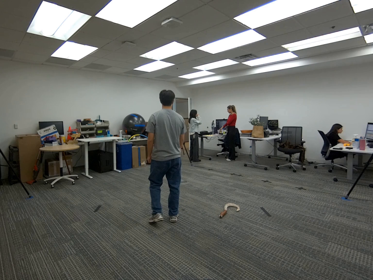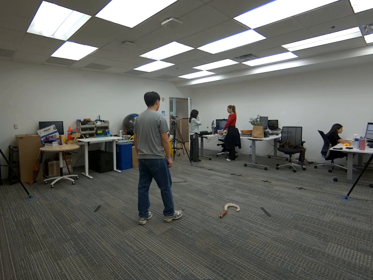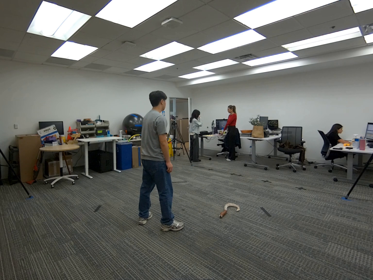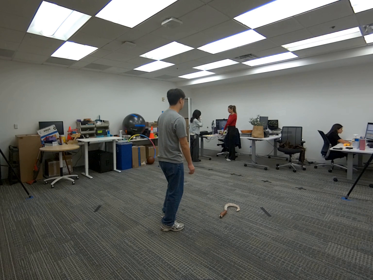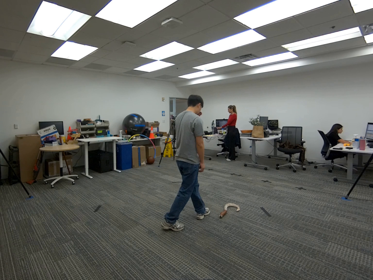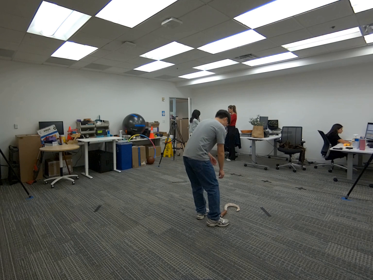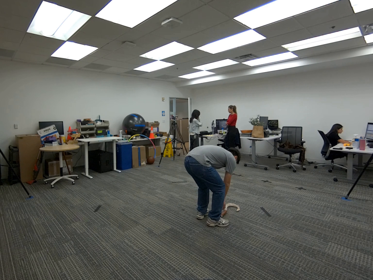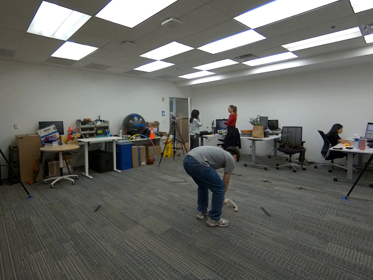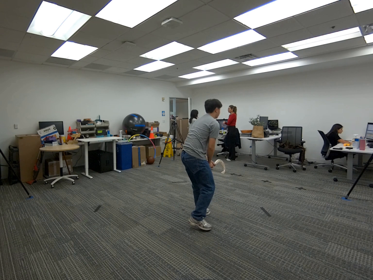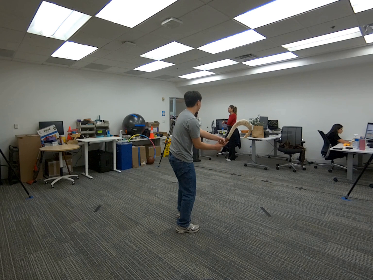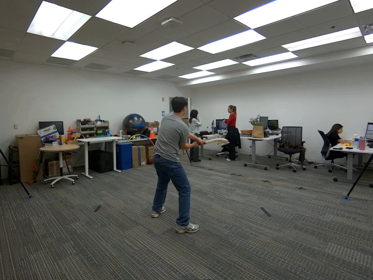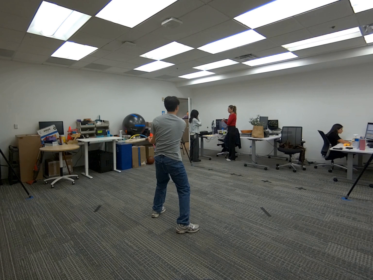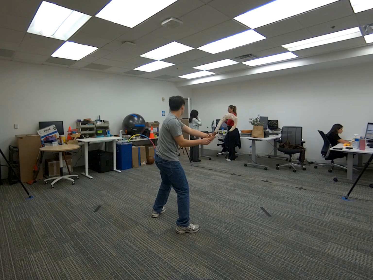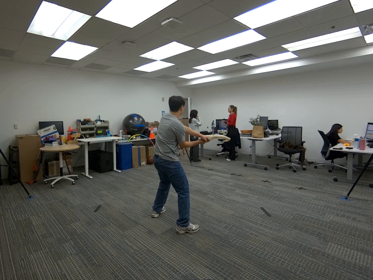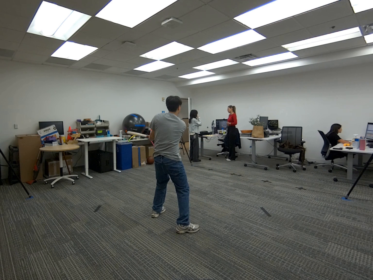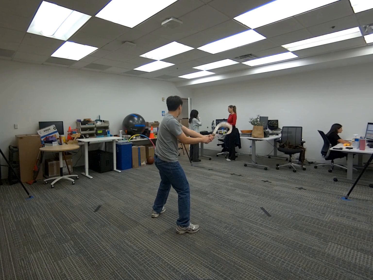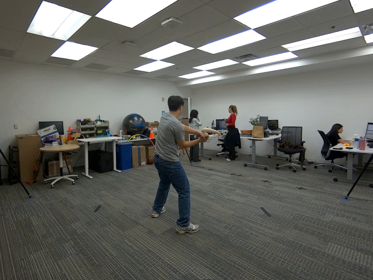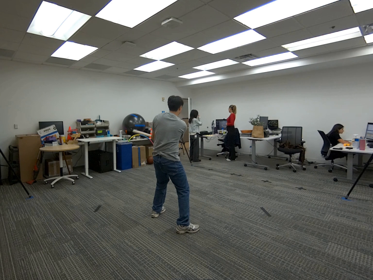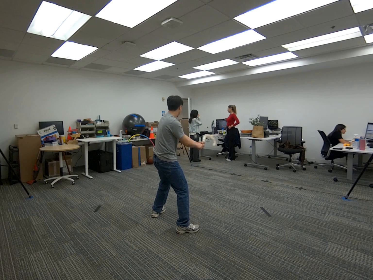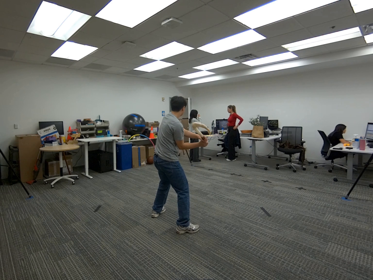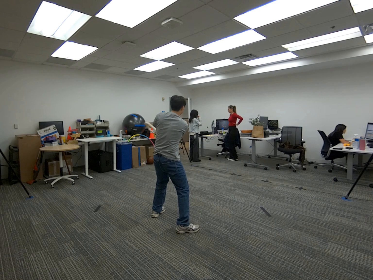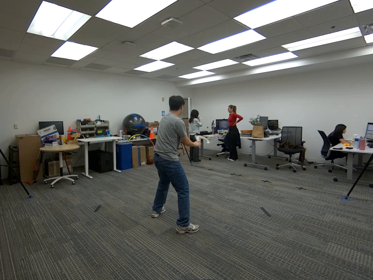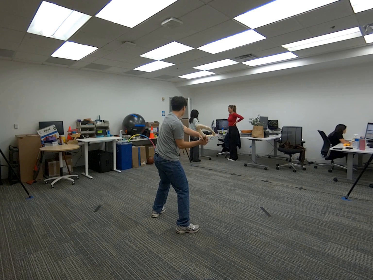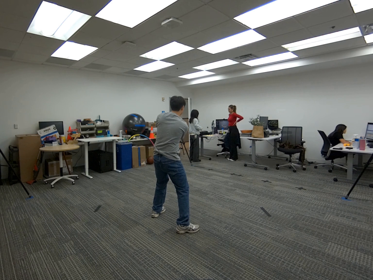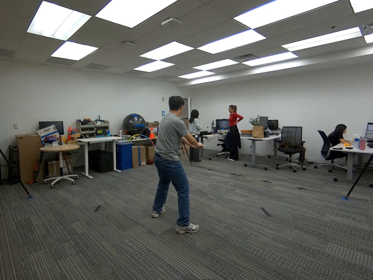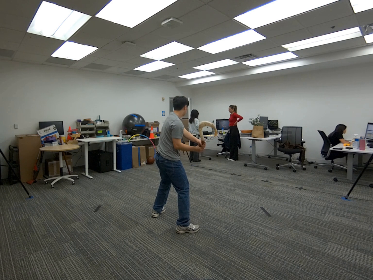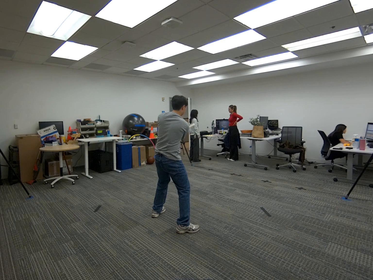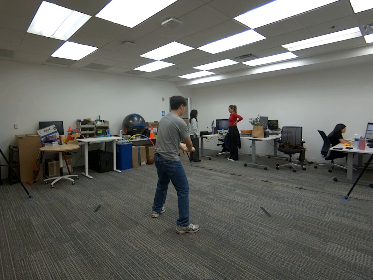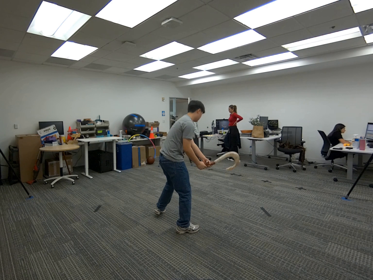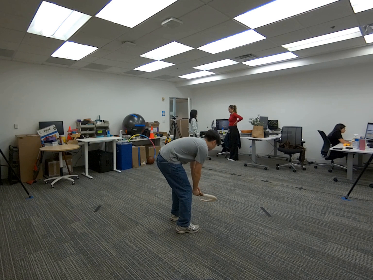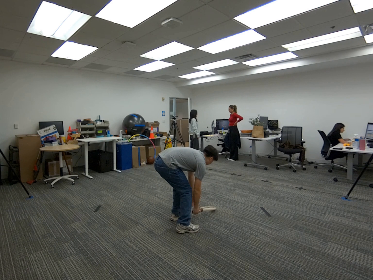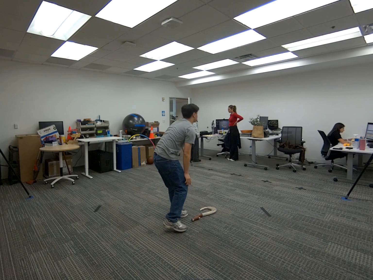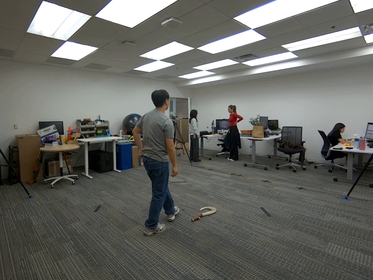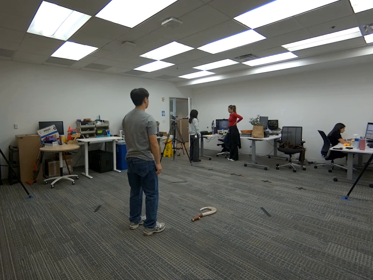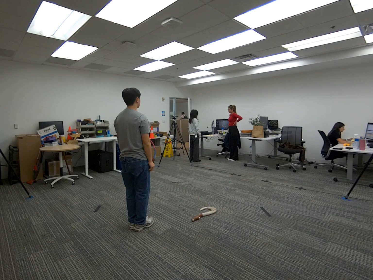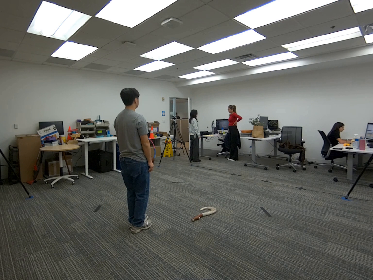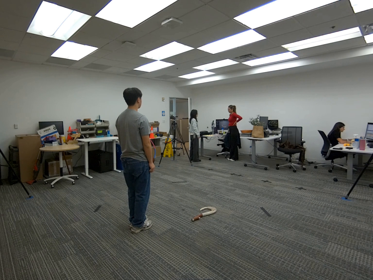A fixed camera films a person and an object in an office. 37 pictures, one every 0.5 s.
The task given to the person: Walk toward the large big fish hook lying on the floor. Reach down with both hands and pick up the hook from the floor. Rotate your torso side to side, swinging the hook in a horizontal motion in front of your body.
